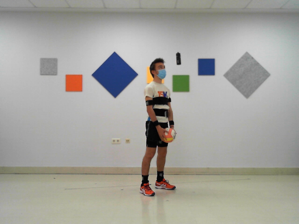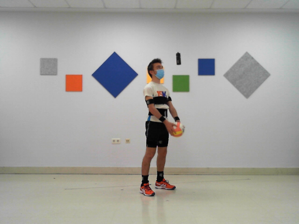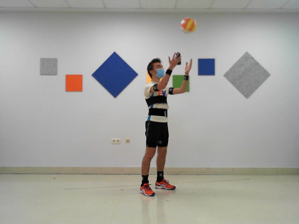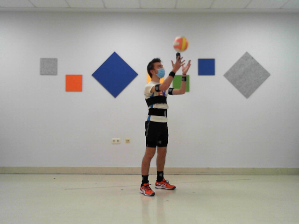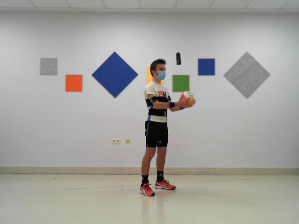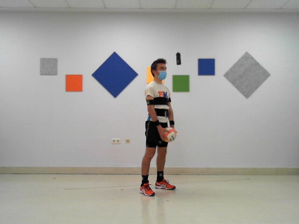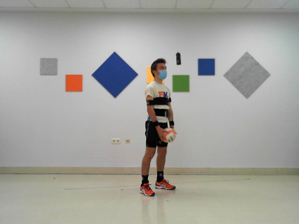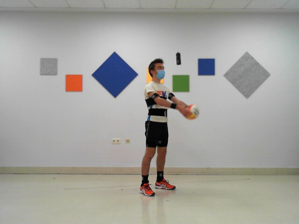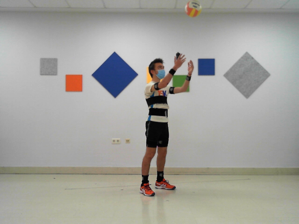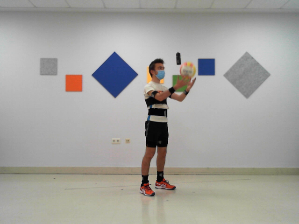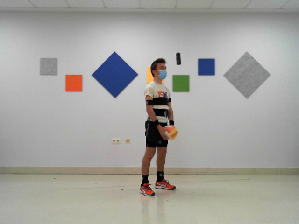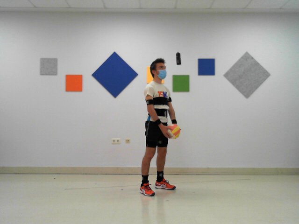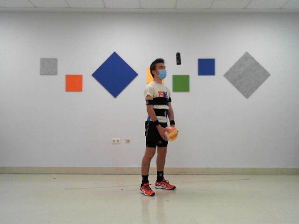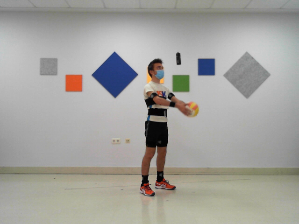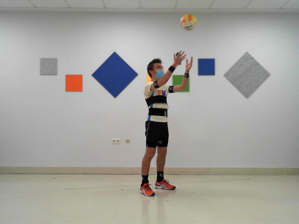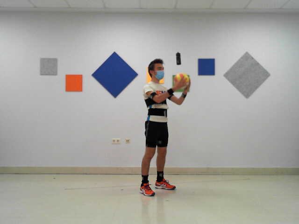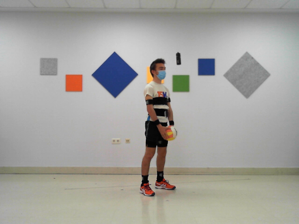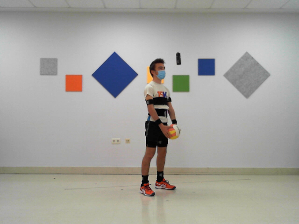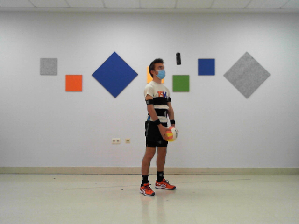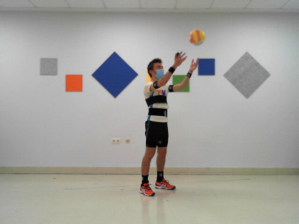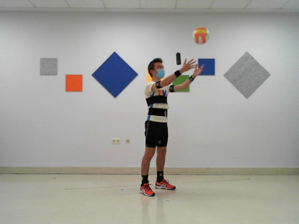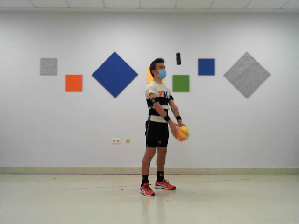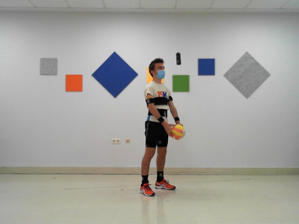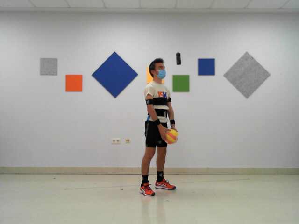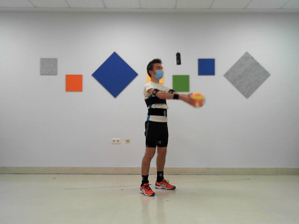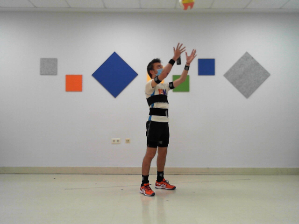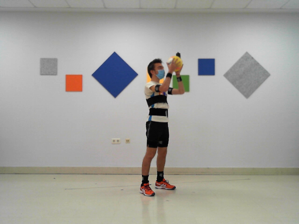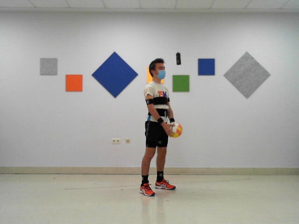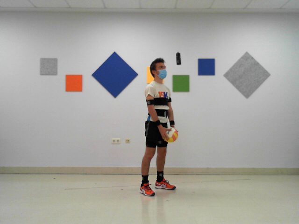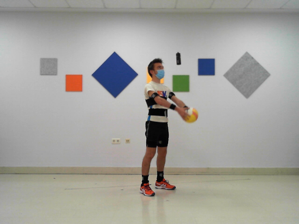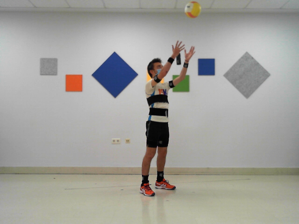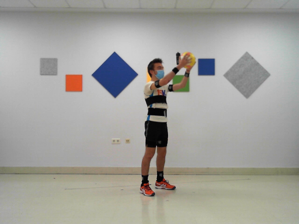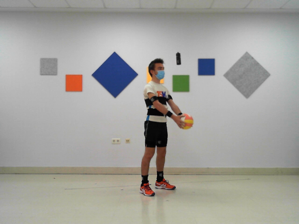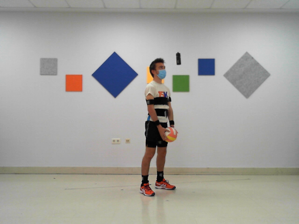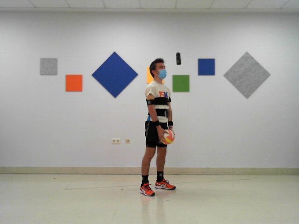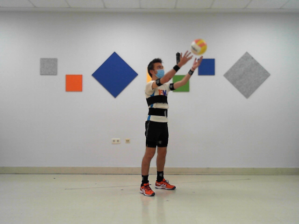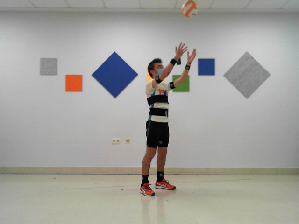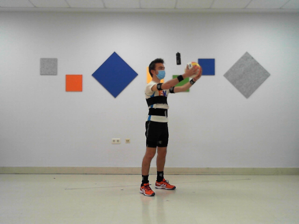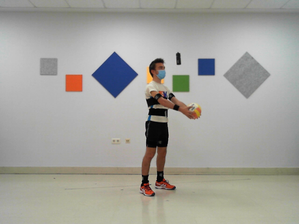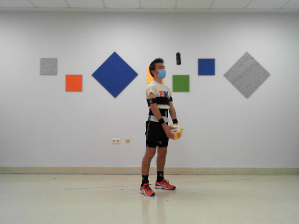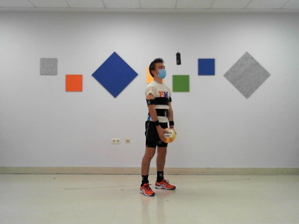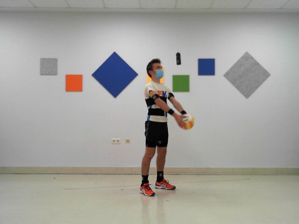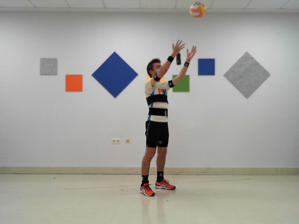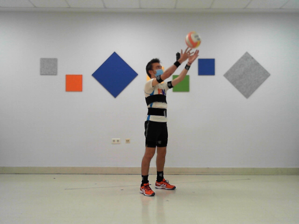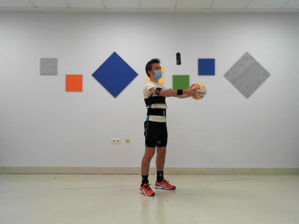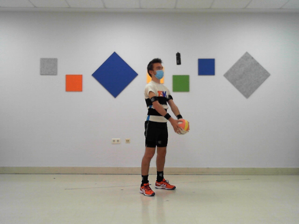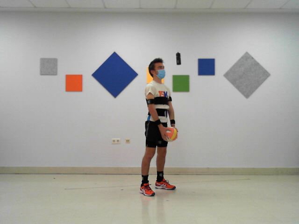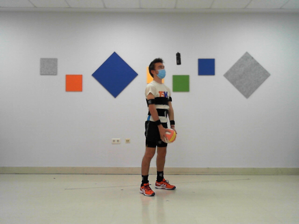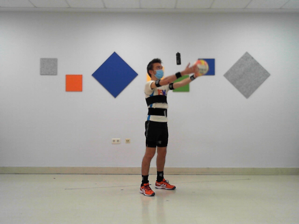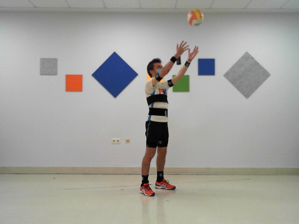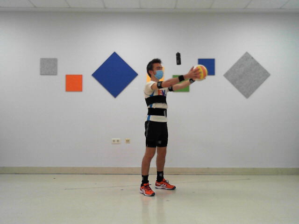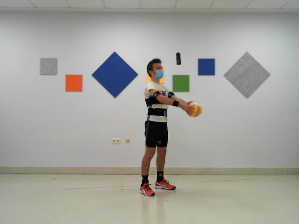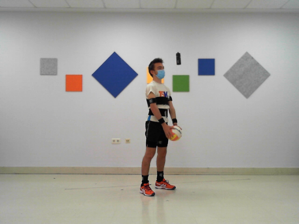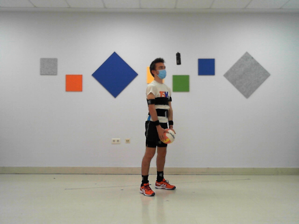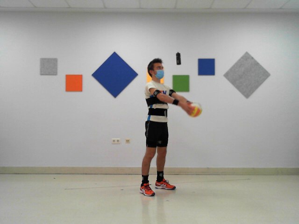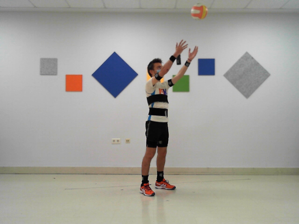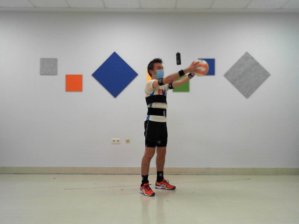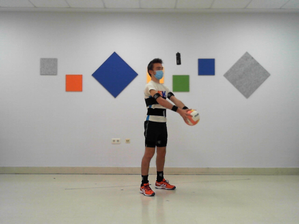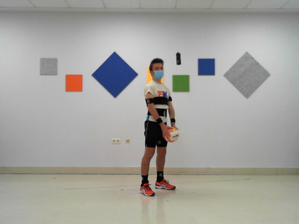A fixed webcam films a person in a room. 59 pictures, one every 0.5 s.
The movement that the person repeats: Throw up a ball and catch it.
